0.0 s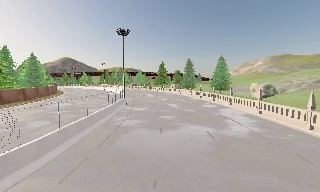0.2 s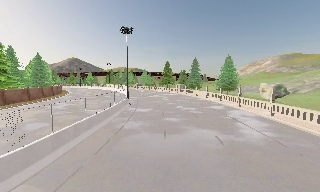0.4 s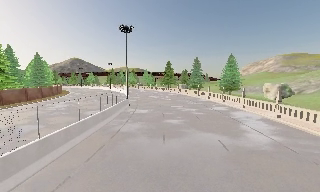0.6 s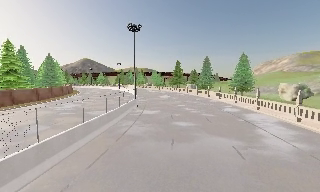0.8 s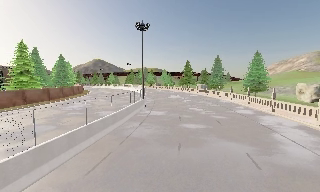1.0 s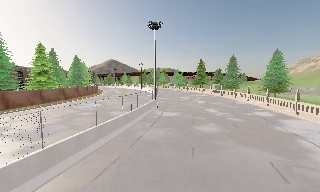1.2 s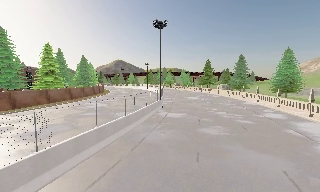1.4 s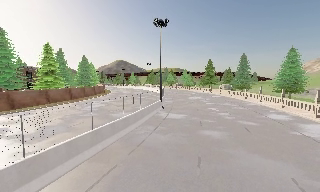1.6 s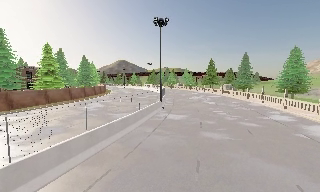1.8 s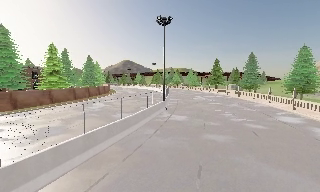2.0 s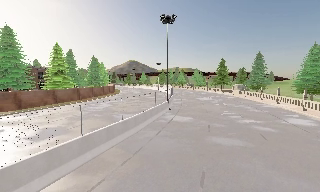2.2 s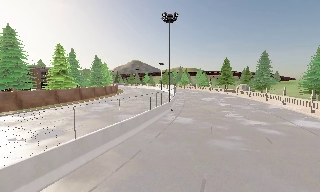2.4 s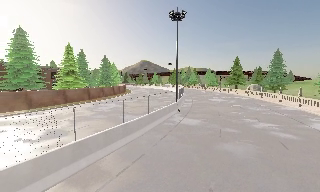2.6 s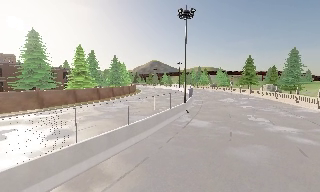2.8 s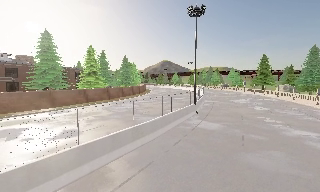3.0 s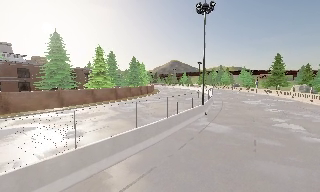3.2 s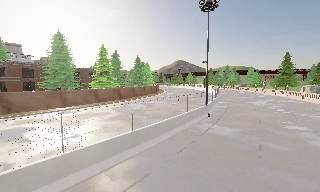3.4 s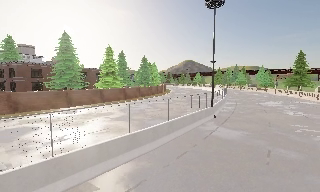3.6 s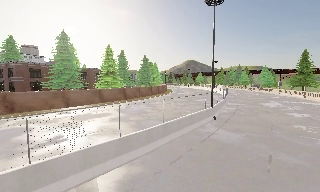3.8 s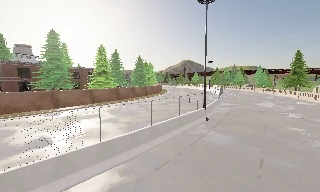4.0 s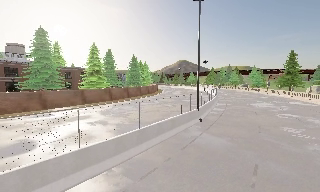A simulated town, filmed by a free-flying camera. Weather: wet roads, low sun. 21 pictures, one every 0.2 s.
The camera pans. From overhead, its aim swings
counterclockwise.
0.0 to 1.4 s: The camera swings to its left by about 15 degrees, and the scene slides to the right. It travels forward, about 5 m, so what stands in front looms larger. It loses speed.
1.4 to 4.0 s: The camera pans to its left, which is counterclockwise from overhead, by about 20 degrees. It travels forward and to its right, about 7 m, so what stands in front looms larger.
The film runs forward here.
